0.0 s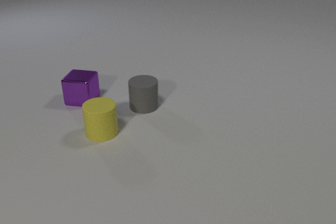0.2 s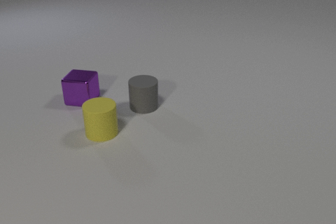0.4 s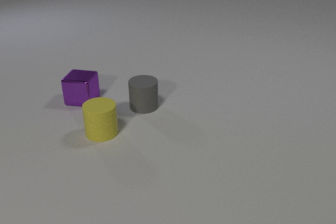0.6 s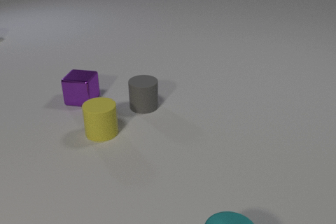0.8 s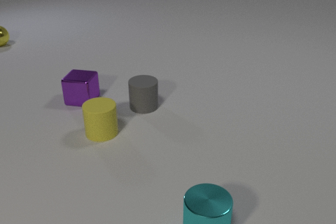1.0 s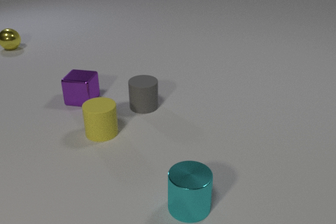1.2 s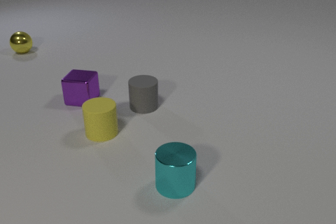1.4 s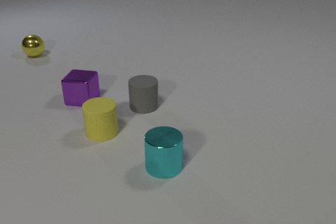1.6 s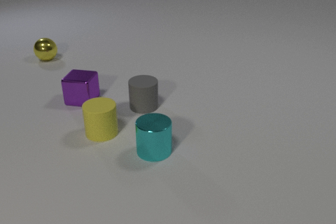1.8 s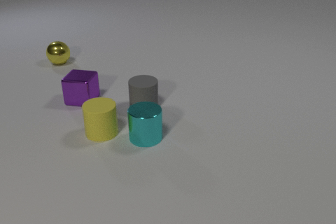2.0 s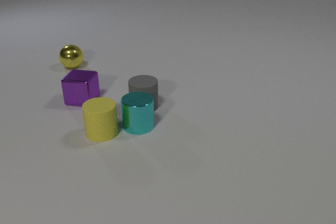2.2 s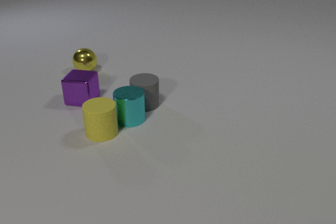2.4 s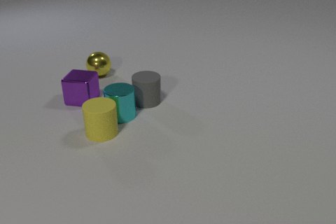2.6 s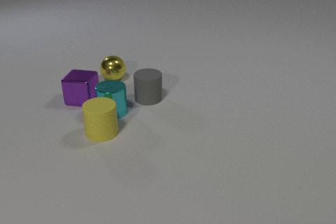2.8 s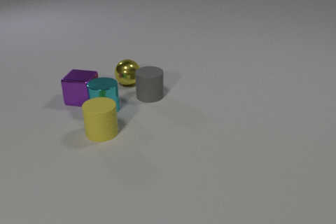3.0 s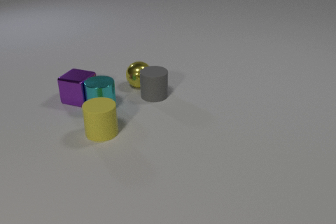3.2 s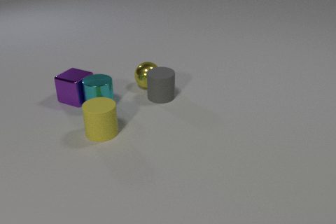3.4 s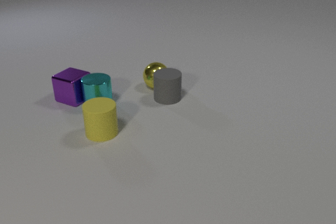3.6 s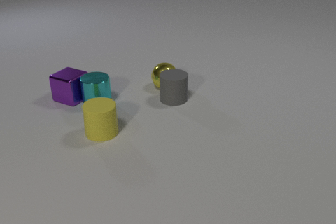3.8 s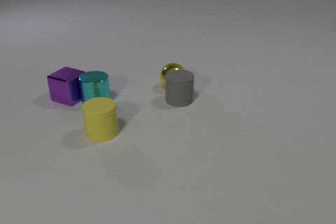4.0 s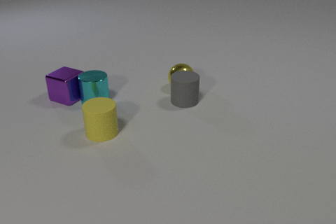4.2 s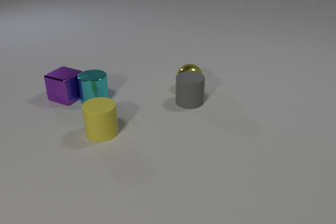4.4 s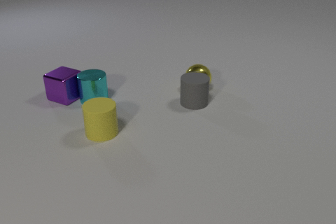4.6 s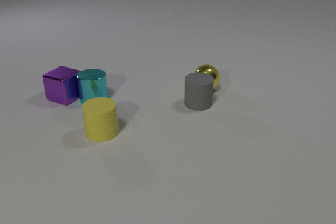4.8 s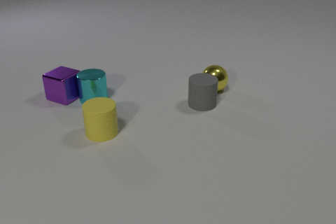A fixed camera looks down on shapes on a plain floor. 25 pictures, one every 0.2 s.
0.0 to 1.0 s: The cyan metal cylinder comes in at the bottom edge, slides away from the camera and to the left. The yellow metal sphere comes in at the left edge, rolls toward the camera and to the right.
1.0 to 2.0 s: The cyan metal cylinder slides away from the camera. The yellow metal sphere rolls toward the camera and to the right.
2.0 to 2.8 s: The cyan metal cylinder slides away from the camera and to the left. The gray rubber cylinder slides away from the camera. The yellow metal sphere rolls to the right and toward the camera. The cyan metal cylinder and the gray rubber cylinder collide. The cyan metal cylinder and the purple metal cube collide.
2.8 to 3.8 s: The cyan metal cylinder slides away from the camera and to the left. The gray rubber cylinder slides to the right. The yellow metal sphere rolls to the right. The purple metal cube slides to the left and away from the camera. The gray rubber cylinder and the yellow metal sphere collide.
3.8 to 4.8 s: The cyan metal cylinder slides away from the camera. The gray rubber cylinder slides to the right. The yellow metal sphere rolls to the right.
Are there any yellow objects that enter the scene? yes.
Are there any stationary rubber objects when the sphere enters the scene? yes.
What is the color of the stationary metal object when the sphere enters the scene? purple.
